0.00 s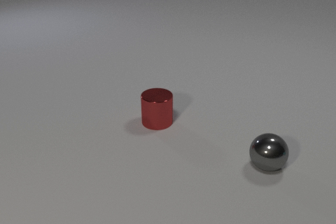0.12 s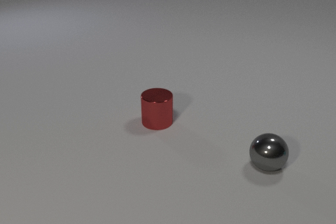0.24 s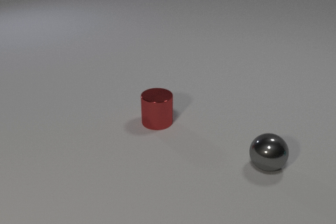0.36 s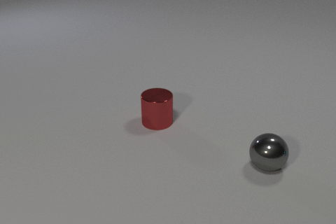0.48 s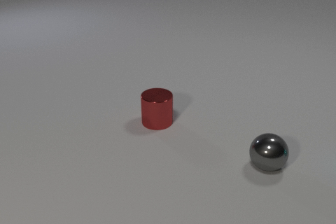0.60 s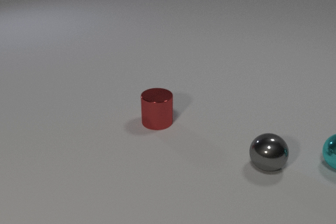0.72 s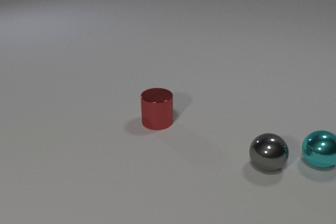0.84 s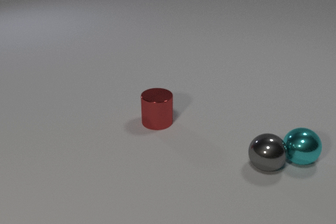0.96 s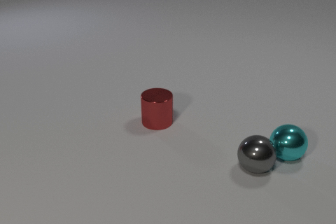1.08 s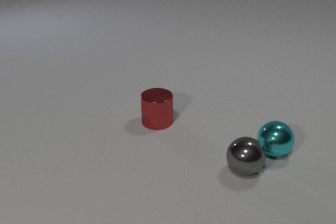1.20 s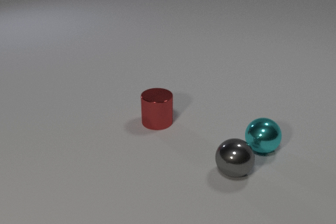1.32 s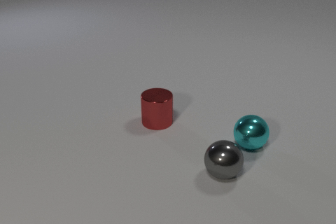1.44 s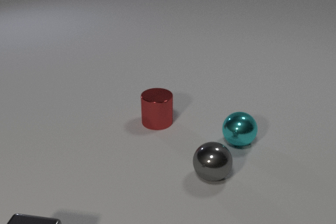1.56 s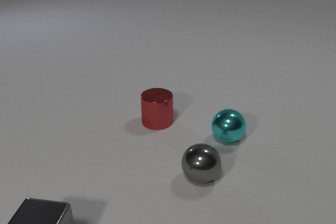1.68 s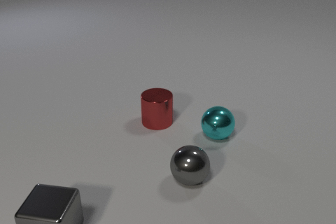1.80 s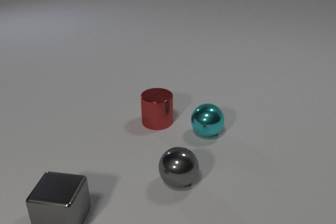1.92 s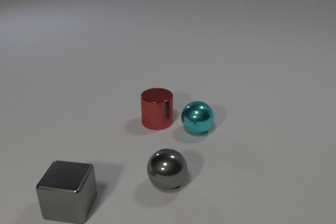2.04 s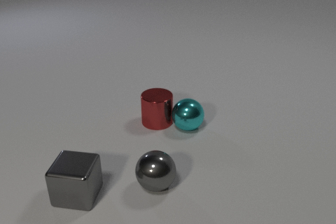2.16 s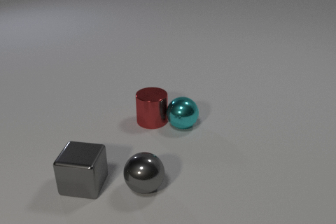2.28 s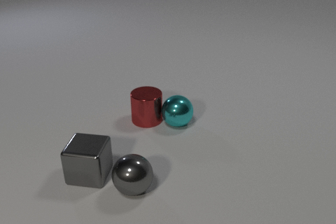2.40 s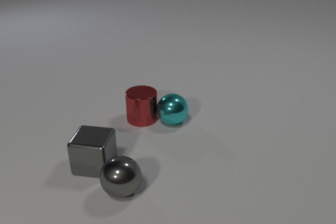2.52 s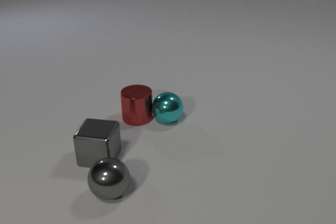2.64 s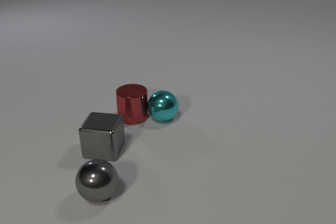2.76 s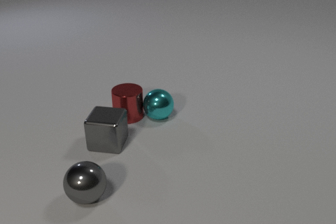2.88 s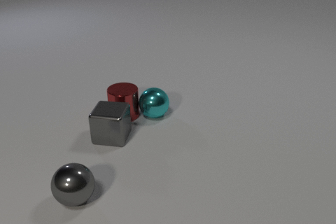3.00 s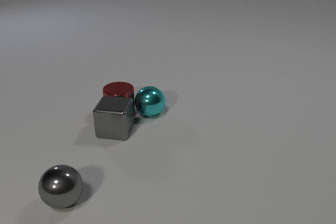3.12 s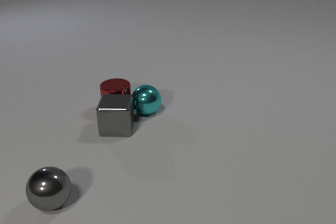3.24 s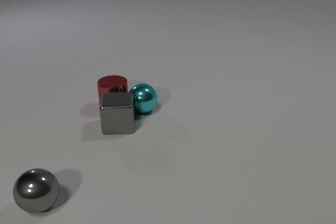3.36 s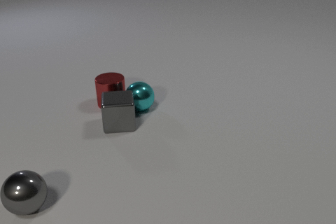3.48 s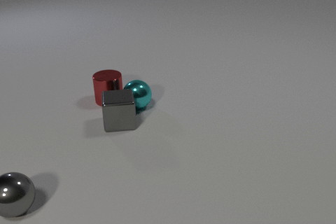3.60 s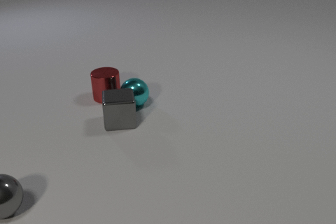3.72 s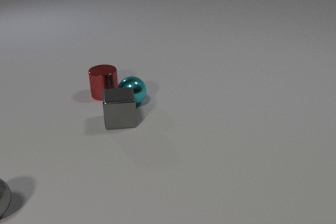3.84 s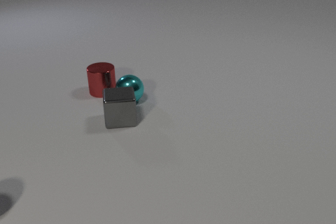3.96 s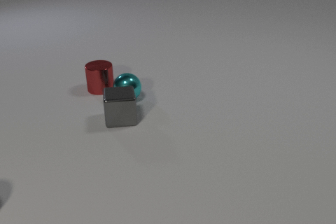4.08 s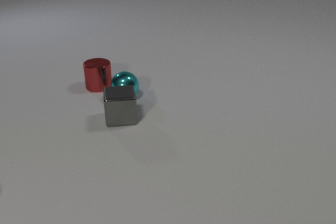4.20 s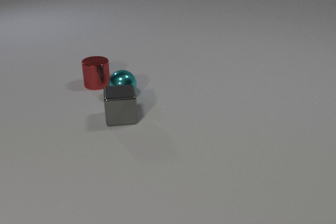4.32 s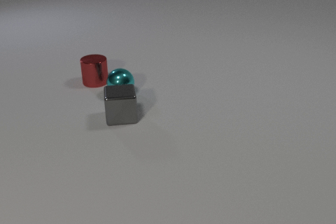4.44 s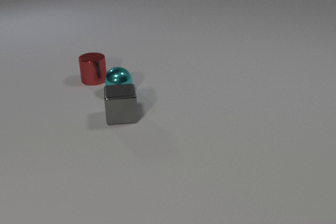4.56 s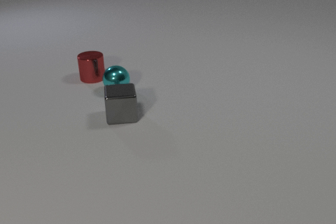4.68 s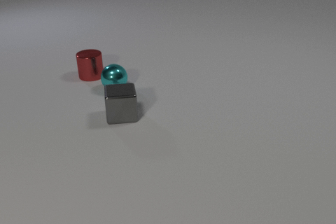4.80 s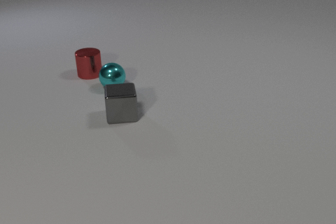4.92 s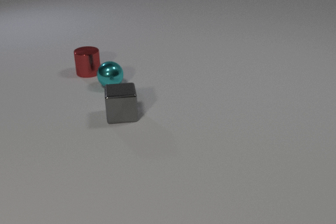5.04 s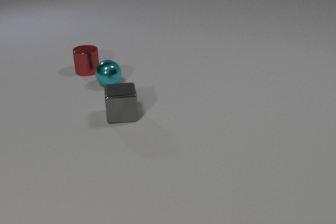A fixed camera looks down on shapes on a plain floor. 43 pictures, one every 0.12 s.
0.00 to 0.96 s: The cyan metal sphere comes in at the right edge, rolls to the left. The gray metal sphere rolls to the left. The cyan metal sphere and the gray metal sphere collide.
0.96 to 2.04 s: The cyan metal sphere rolls to the left. The gray metal sphere rolls to the left. The gray metal cube comes in at the bottom edge, slides away from the camera and to the right. The cyan metal sphere and the red metal cylinder collide.
2.04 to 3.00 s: The cyan metal sphere rolls to the left and away from the camera. The gray metal sphere rolls to the left. The red metal cylinder slides to the left and away from the camera. The gray metal cube slides away from the camera. The red metal cylinder and the gray metal cube collide.
3.00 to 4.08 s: The cyan metal sphere rolls away from the camera and to the left. The gray metal sphere rolls to the left, leaves at the left edge. The red metal cylinder slides away from the camera. The gray metal cube slides away from the camera. The cyan metal sphere and the gray metal cube collide.
4.08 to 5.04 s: The cyan metal sphere rolls away from the camera and to the left. The red metal cylinder slides away from the camera.
What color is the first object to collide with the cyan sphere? gray.
What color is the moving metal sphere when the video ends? cyan.
How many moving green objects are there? 0.
